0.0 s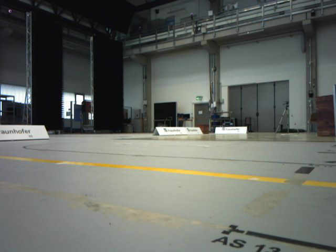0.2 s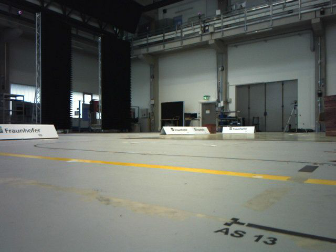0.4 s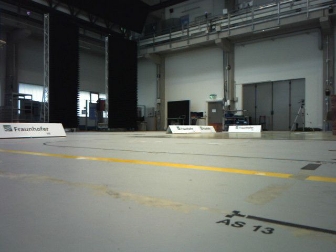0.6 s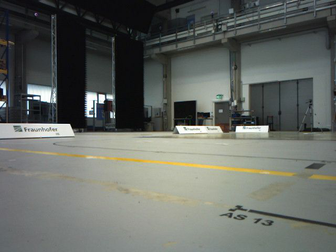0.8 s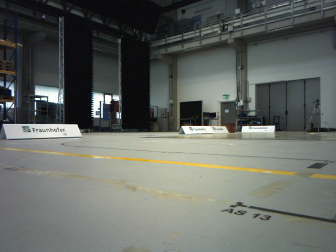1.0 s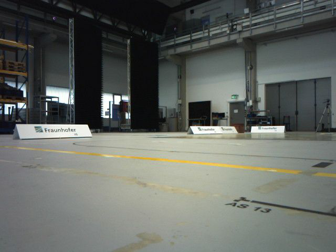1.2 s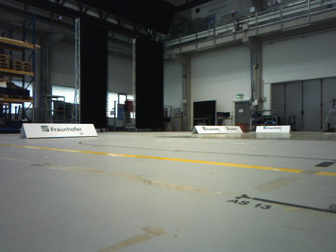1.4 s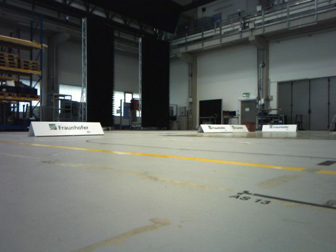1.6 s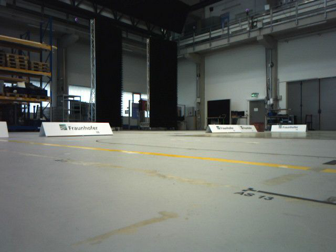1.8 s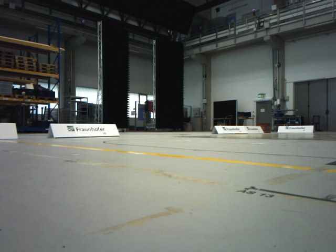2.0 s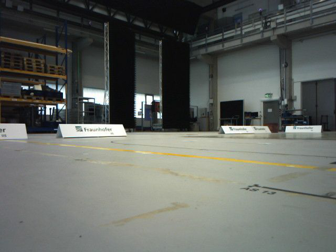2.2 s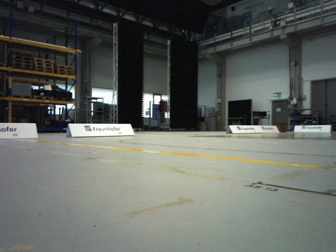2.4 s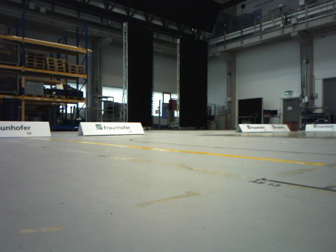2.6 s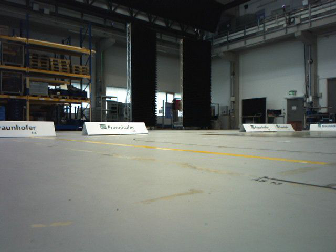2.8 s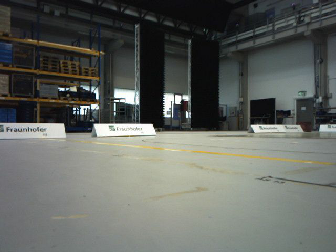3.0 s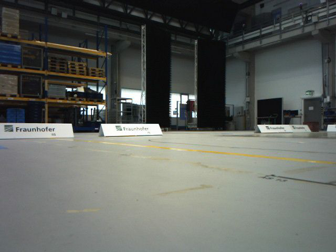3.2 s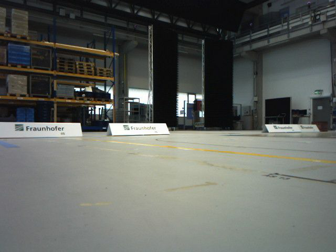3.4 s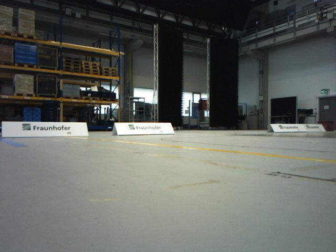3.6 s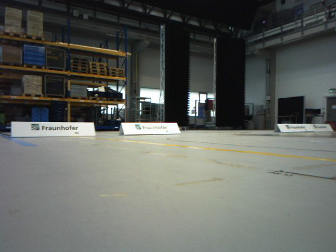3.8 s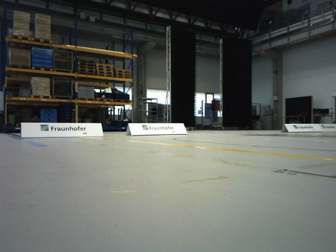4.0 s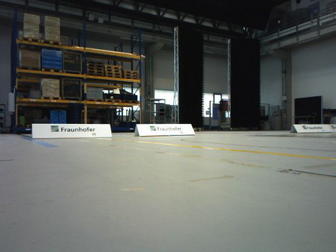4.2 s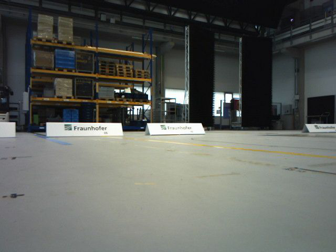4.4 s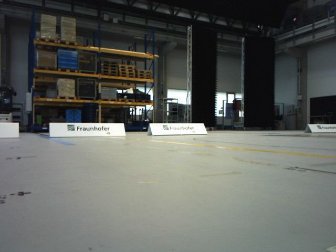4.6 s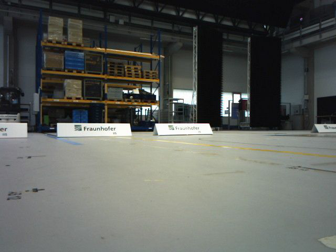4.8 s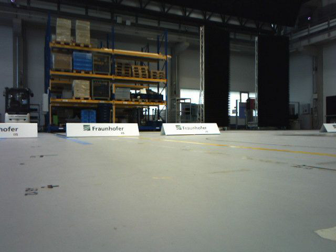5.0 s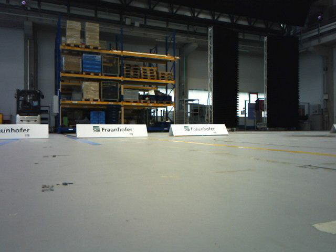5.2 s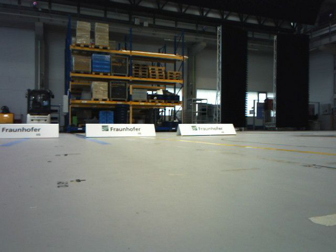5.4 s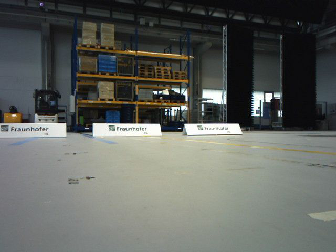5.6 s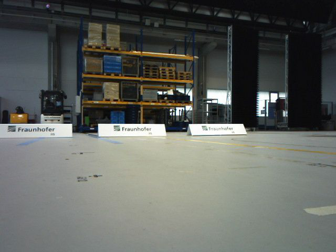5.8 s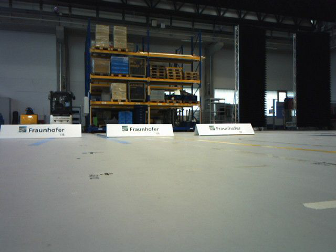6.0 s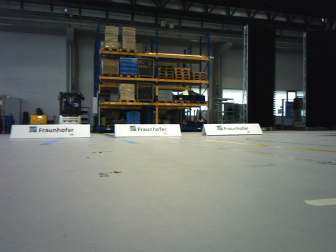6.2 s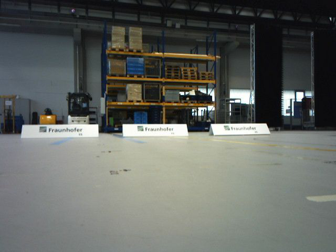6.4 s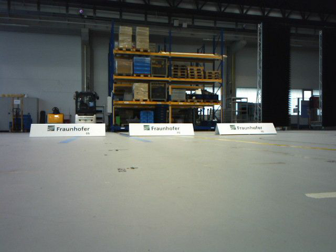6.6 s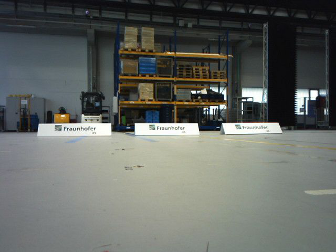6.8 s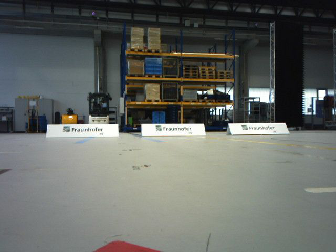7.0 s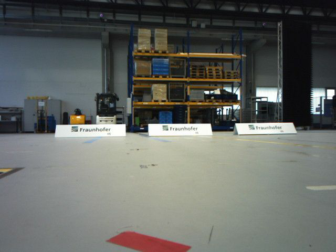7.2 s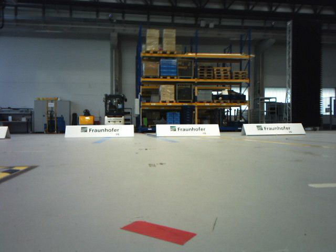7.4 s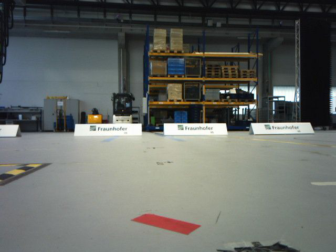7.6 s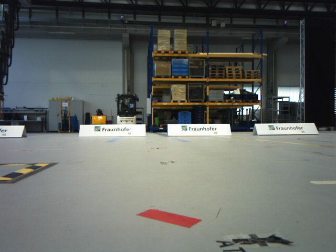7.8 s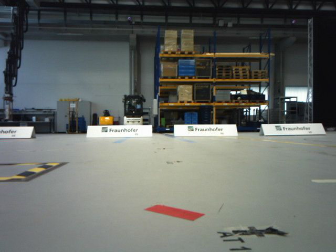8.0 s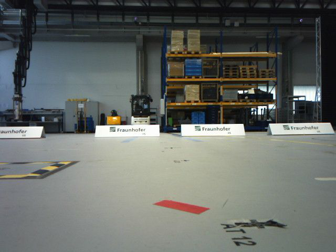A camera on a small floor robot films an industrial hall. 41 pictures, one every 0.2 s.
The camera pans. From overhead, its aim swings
counterclockwise.
The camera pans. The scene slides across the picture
to the right.
0.0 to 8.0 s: The camera swings to its left by about 55 degrees, and the scene slides to the right. It travels backward, about 1.6 m.
The film runs backward here.
